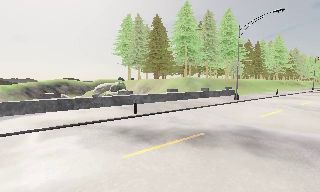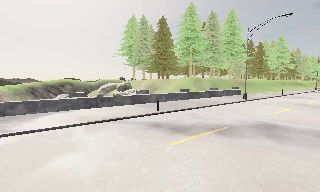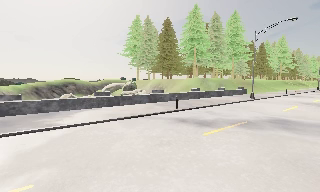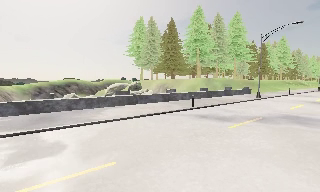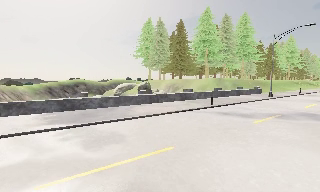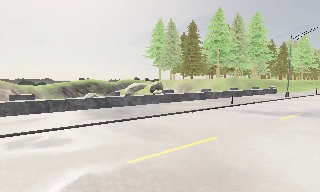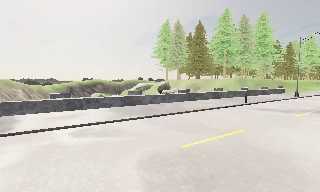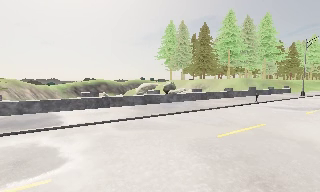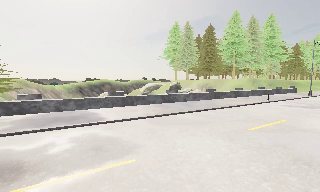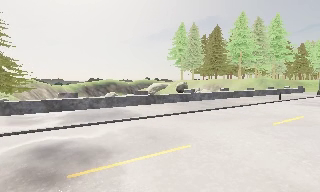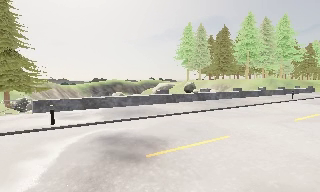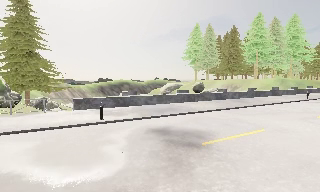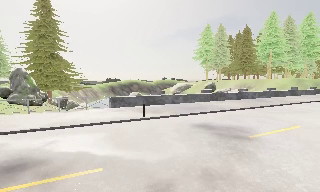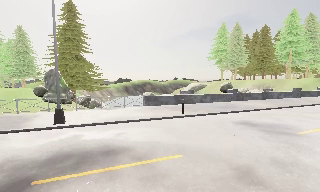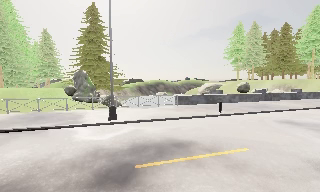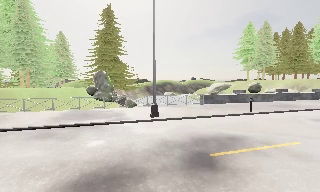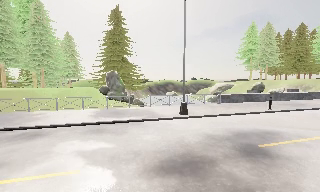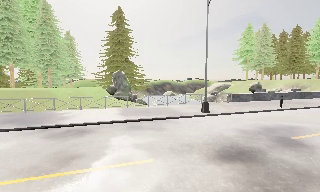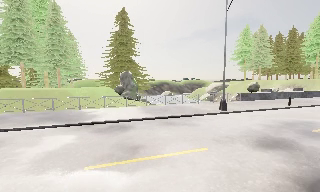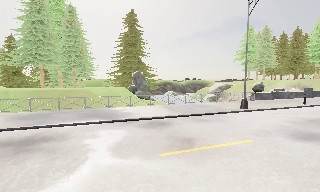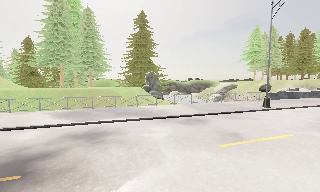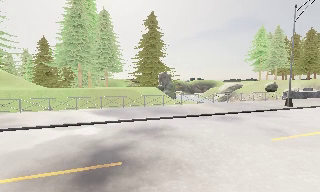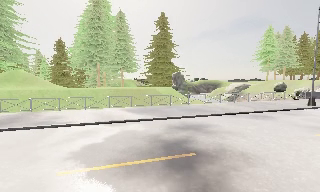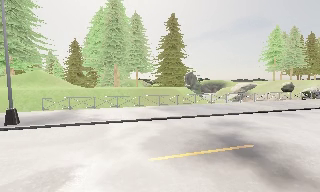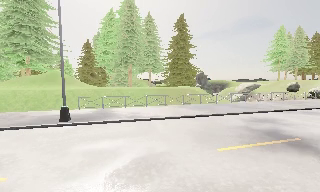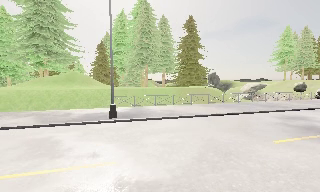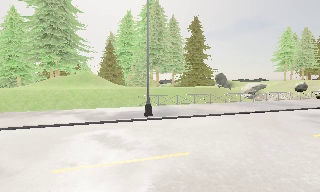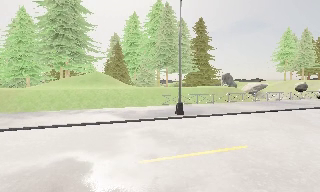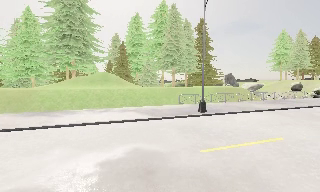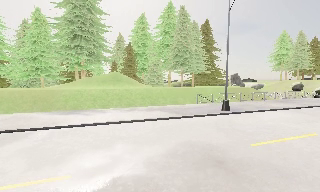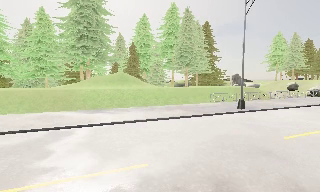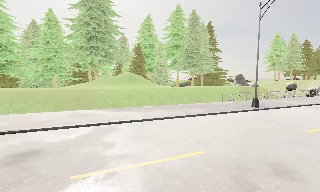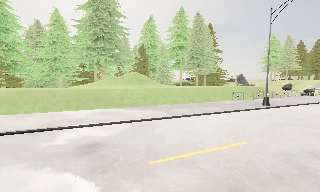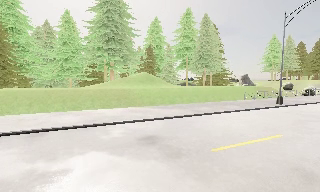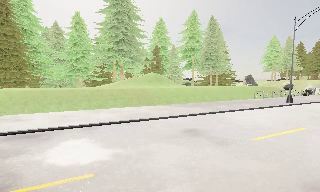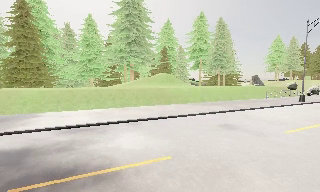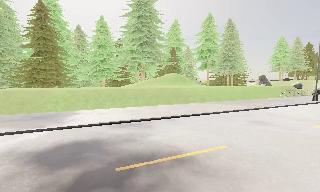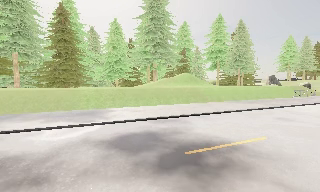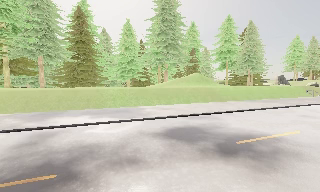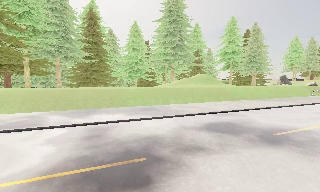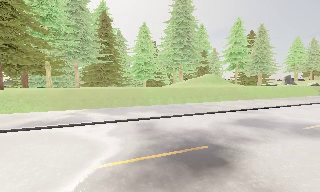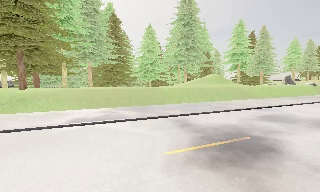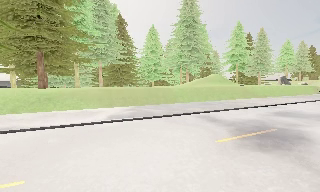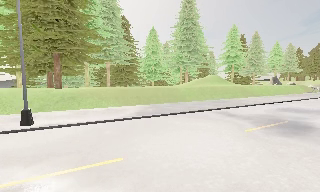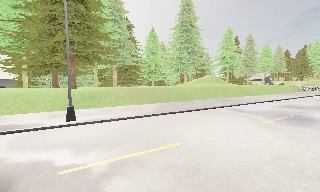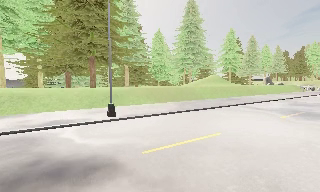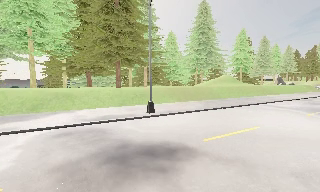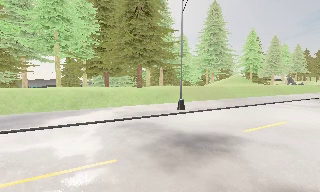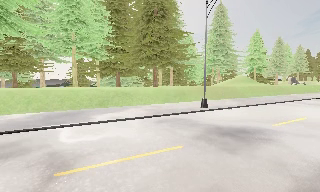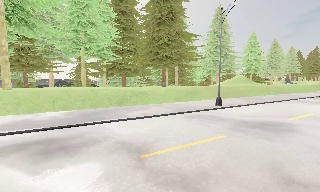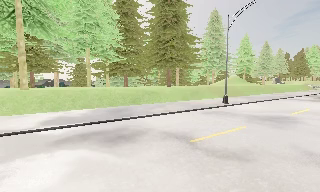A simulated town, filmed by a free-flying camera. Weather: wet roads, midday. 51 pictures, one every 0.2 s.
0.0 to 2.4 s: The camera pans to its left, which is counterclockwise from overhead, by about 10 degrees. It travels to its left and backward, about 20 m, so close, fixed things drift to the right.
2.4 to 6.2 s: The camera travels to its left, about 35 m, so close, fixed things drift to the right.
6.2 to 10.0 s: The camera pans to its right, which is clockwise from overhead, by about 10 degrees. It travels to its left and backward, about 35 m, so close, fixed things drift to the right.
The film runs backward here.
